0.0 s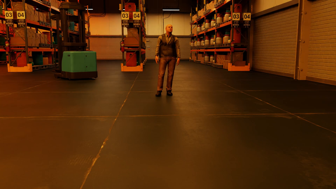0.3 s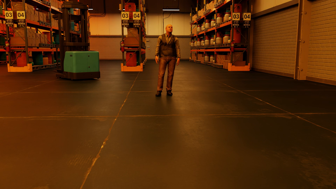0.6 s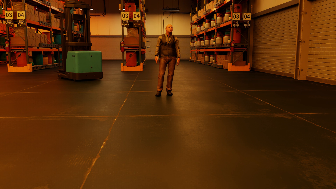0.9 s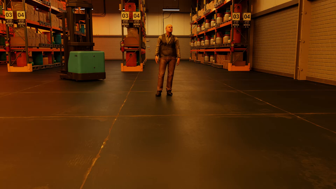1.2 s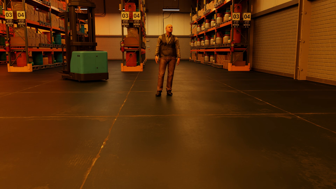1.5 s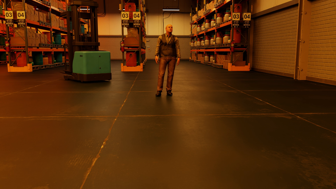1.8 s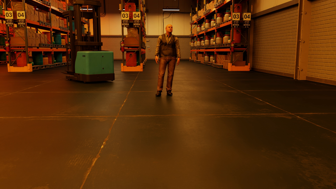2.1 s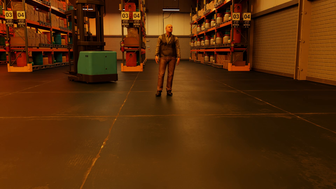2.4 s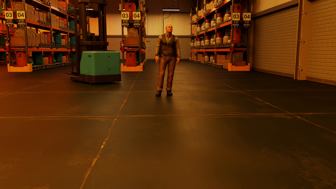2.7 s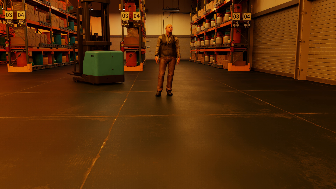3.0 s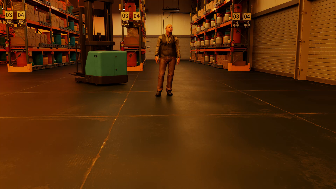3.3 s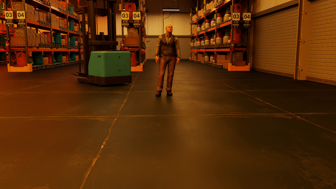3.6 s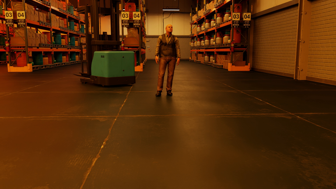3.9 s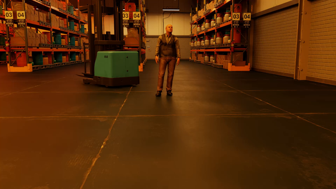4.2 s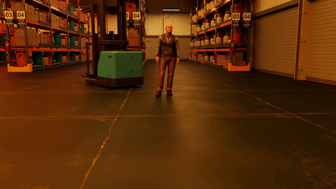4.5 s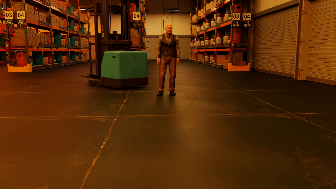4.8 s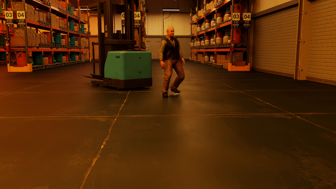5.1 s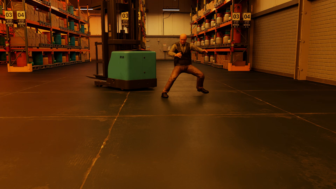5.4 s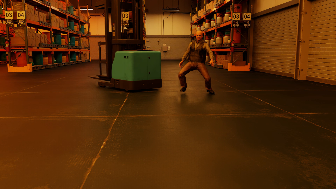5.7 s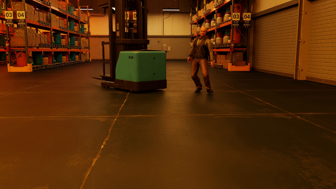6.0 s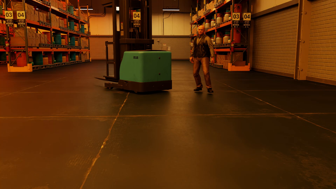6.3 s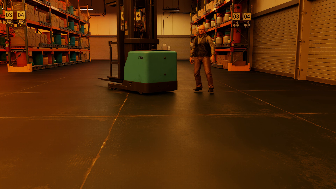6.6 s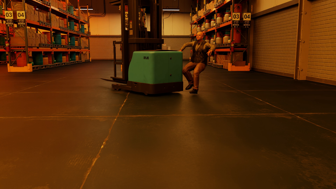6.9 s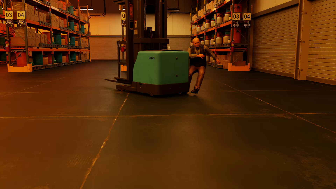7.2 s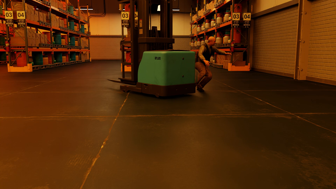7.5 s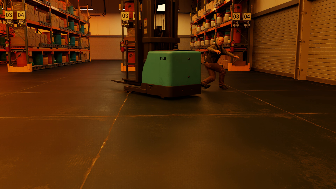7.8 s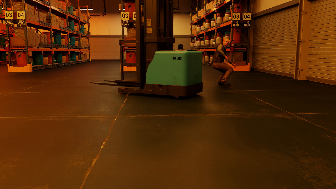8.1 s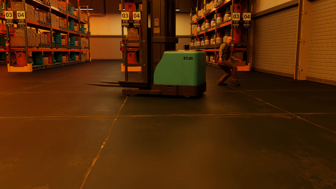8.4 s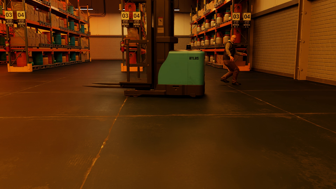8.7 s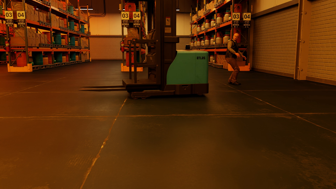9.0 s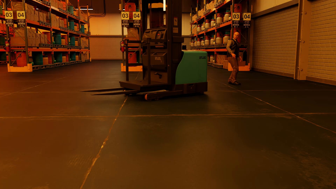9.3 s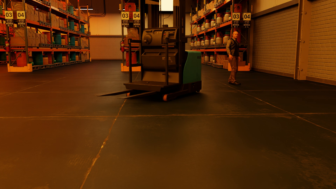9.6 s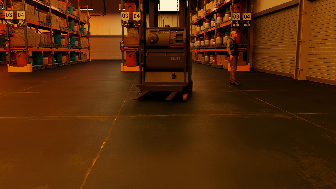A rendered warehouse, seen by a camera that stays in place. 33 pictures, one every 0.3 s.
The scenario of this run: Near miss between a forklift and a person.
